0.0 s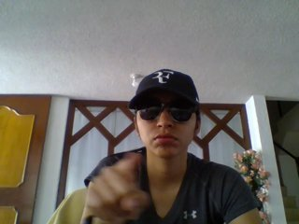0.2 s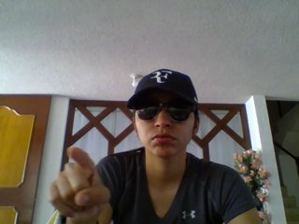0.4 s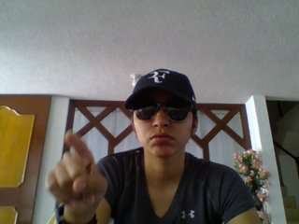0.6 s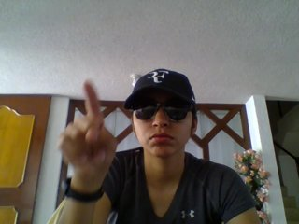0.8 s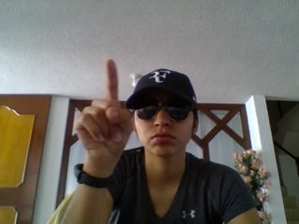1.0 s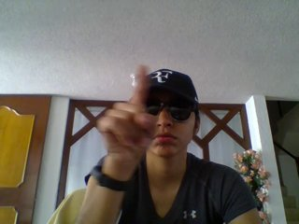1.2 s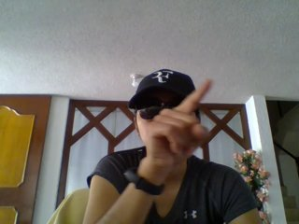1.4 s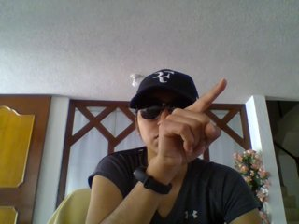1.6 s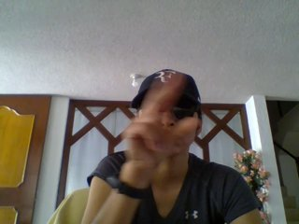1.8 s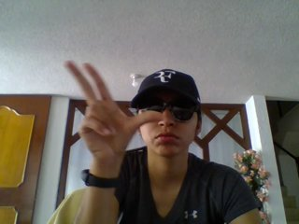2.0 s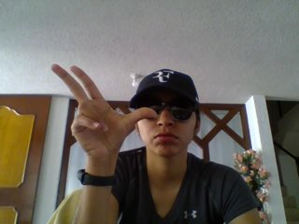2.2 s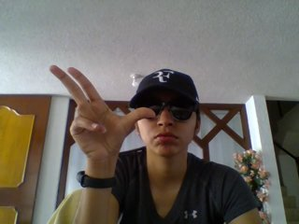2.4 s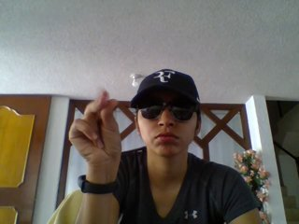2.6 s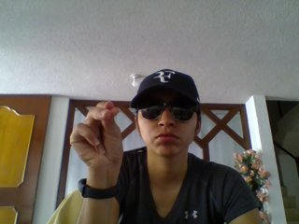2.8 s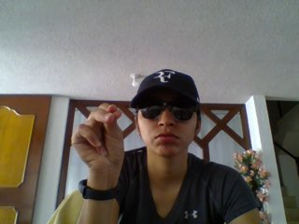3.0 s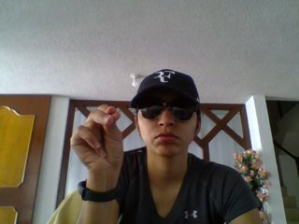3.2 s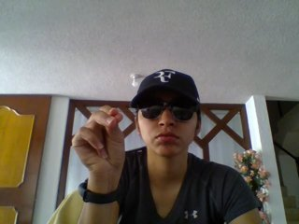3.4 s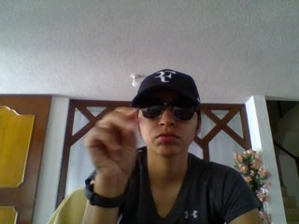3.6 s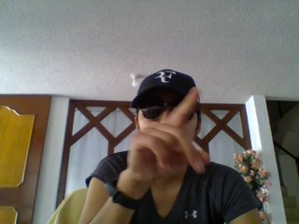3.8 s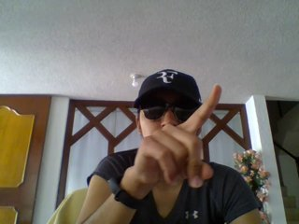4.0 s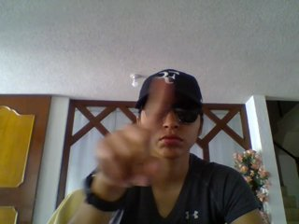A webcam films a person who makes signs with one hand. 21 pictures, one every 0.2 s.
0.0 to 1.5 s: Pointing with one finger.
1.6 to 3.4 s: Zoom out.
3.5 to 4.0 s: Pointing with one finger.
